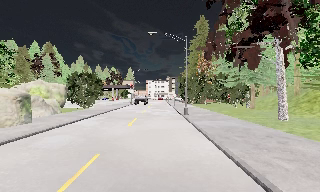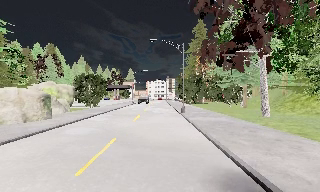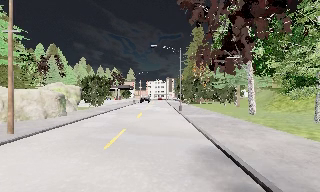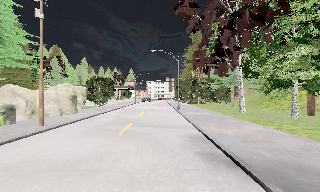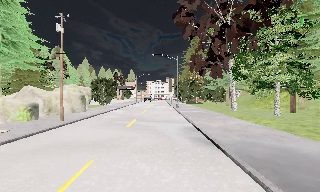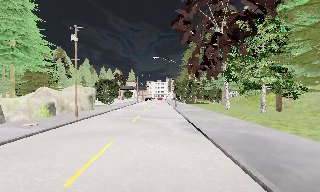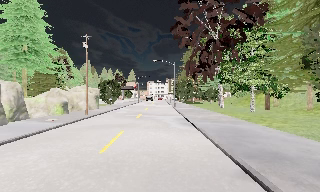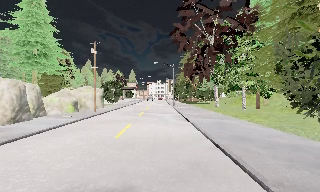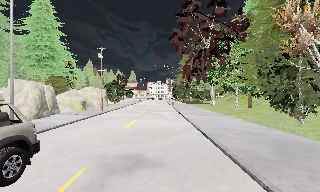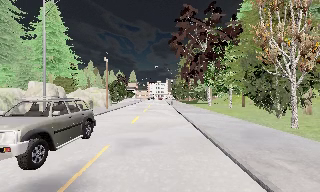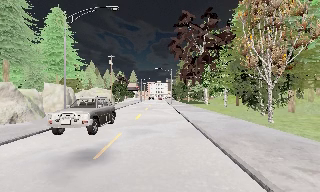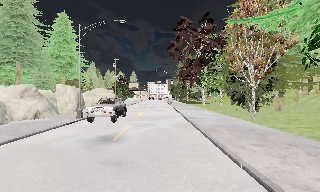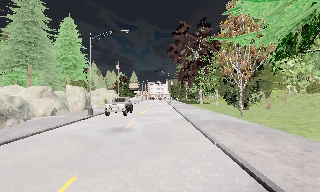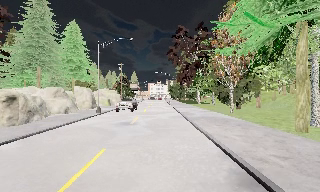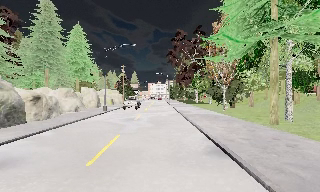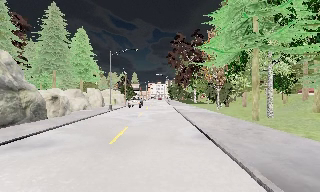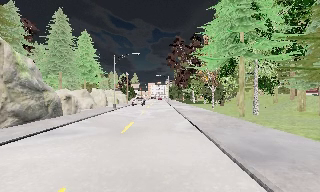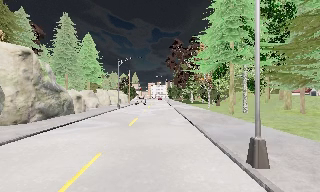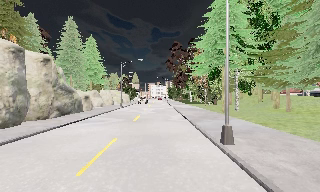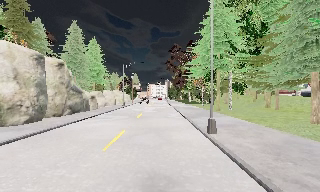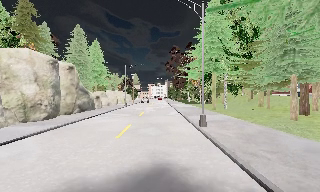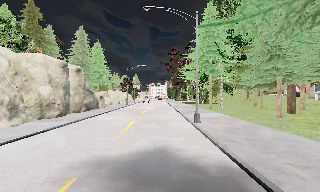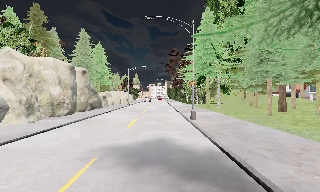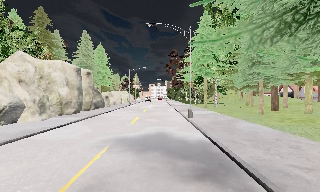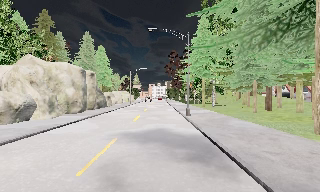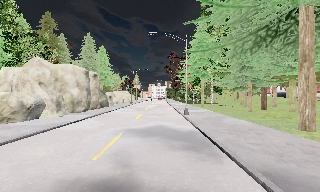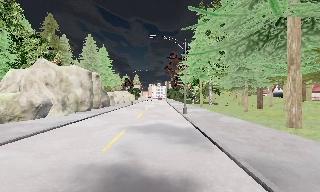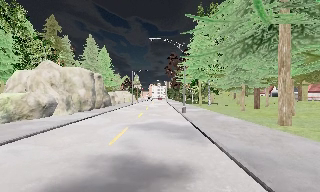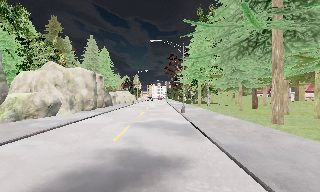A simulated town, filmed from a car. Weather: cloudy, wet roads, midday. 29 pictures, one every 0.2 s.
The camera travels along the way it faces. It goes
backward.
0.0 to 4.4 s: The camera travels backward, about 40 m, so what stands in front gets smaller.
4.4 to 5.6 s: The camera travels backward, about 5 m, so what stands in front gets smaller. It loses speed.
The film runs backward here.
